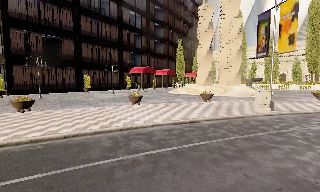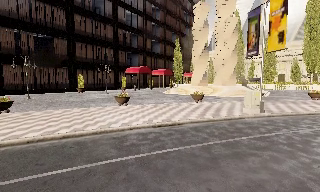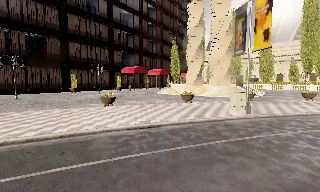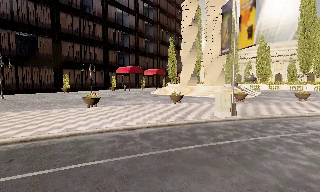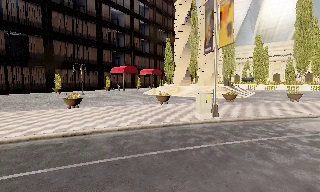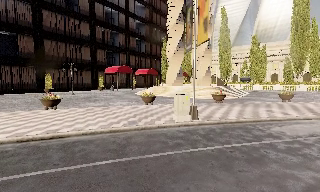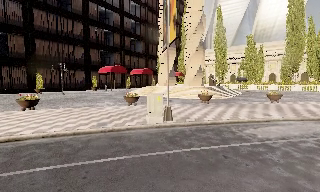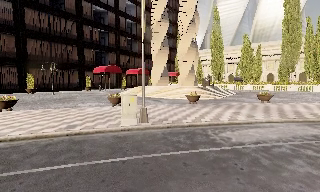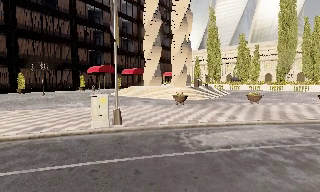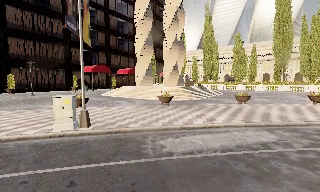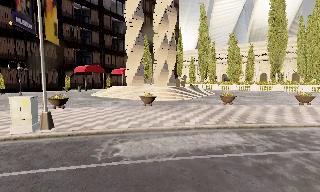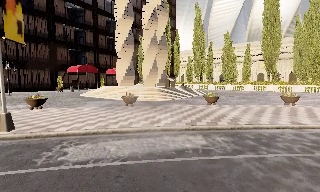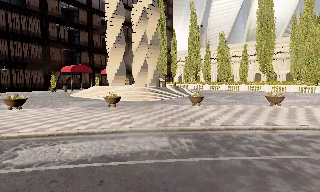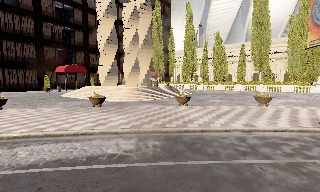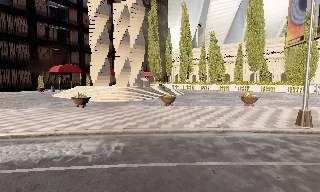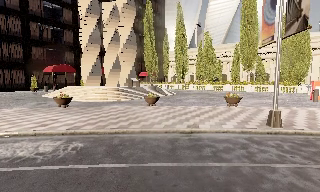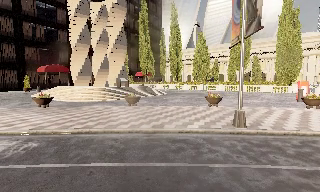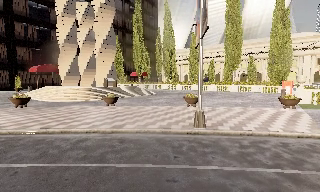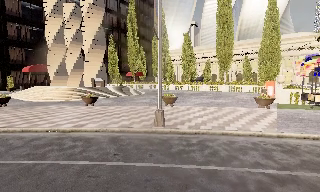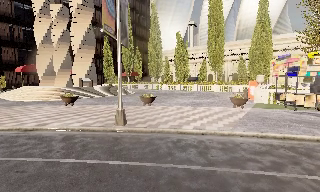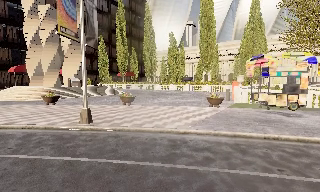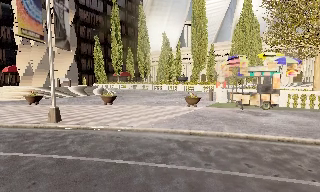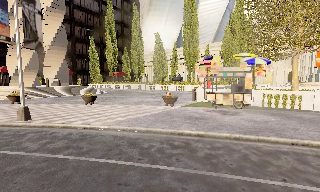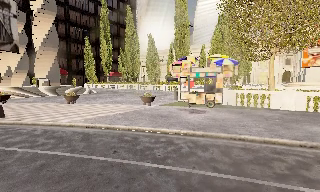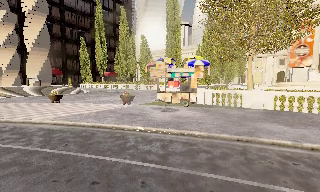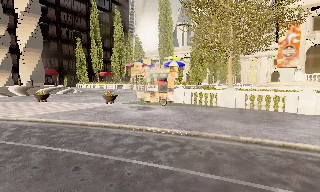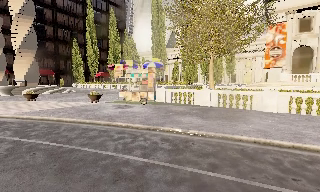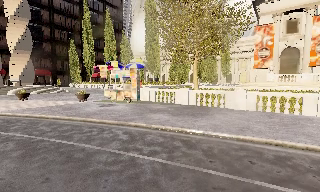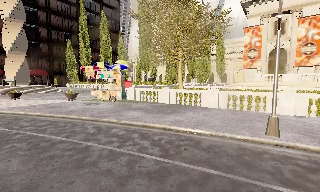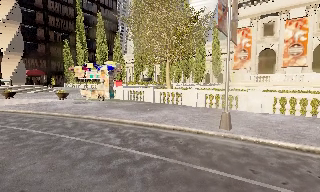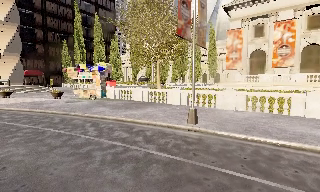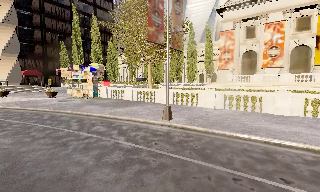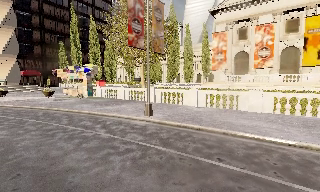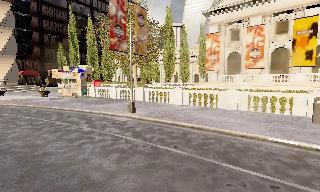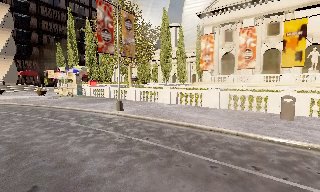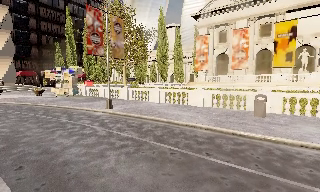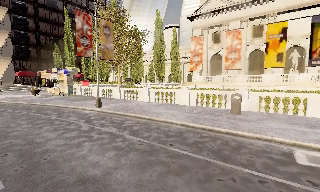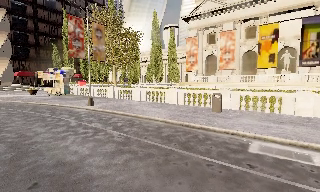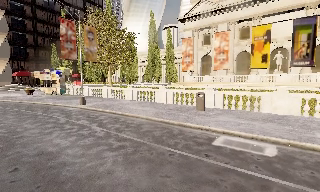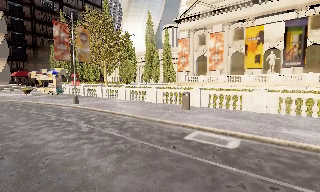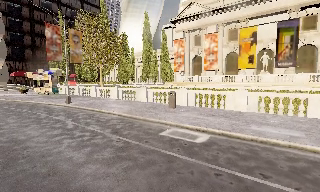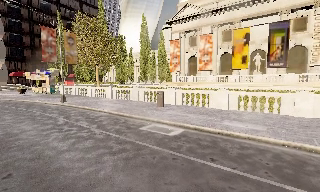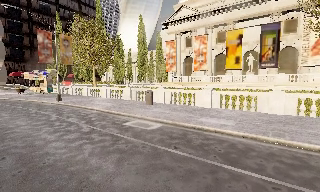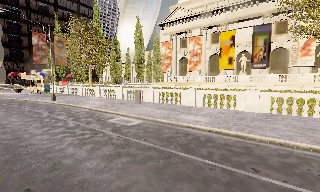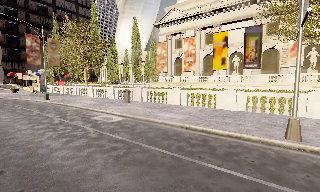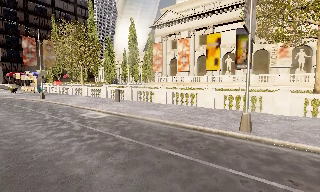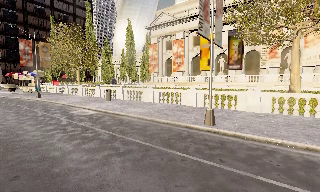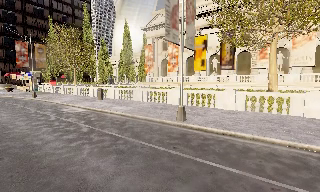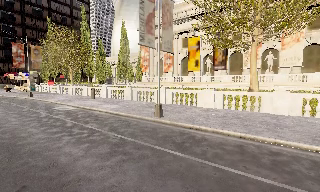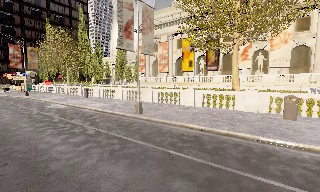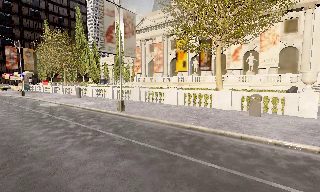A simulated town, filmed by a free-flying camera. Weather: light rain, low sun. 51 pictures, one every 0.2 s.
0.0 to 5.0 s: The camera travels to its right, about 35 m, so close, fixed things drift to the left.
5.0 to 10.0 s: The camera travels to its right and backward, about 35 m, so close, fixed things drift to the left.
The film runs backward here.
